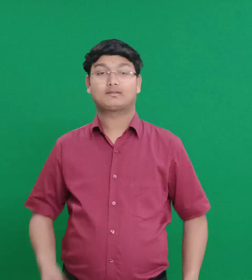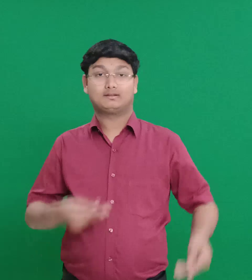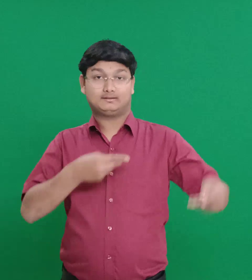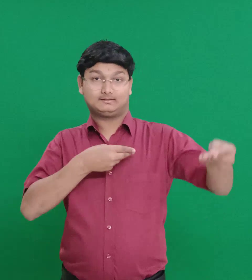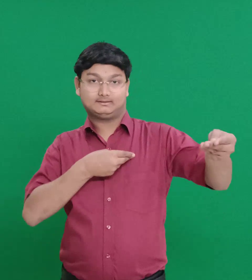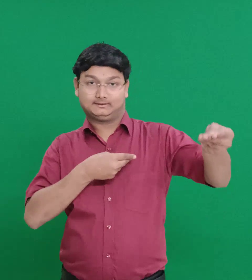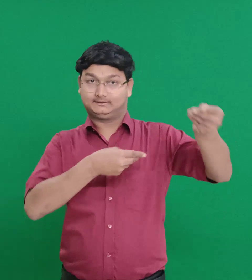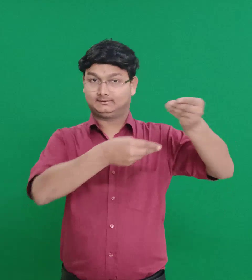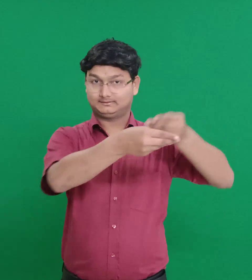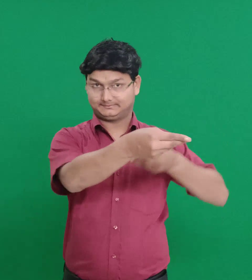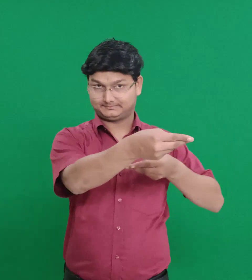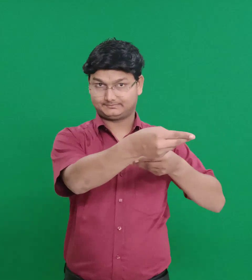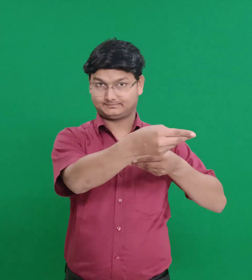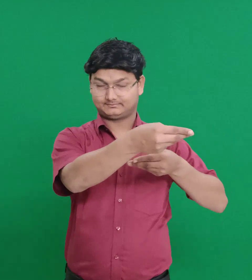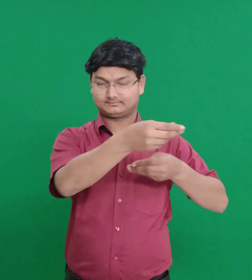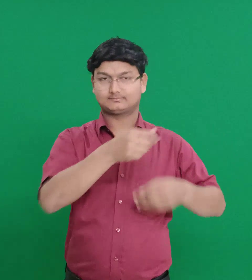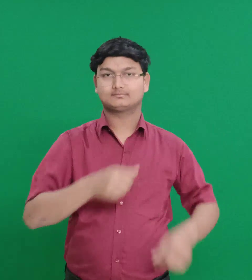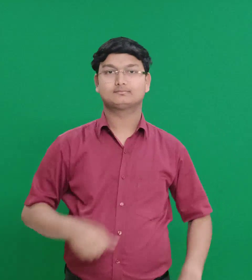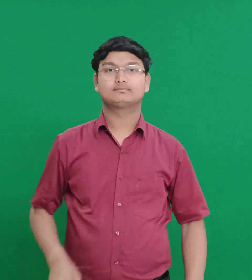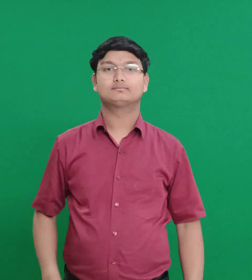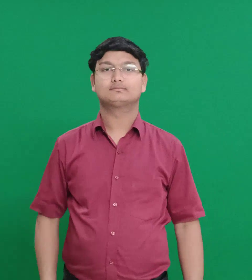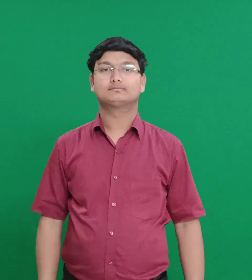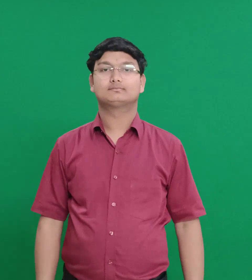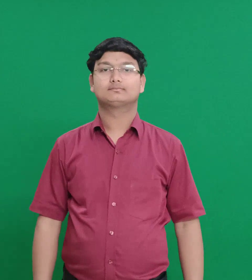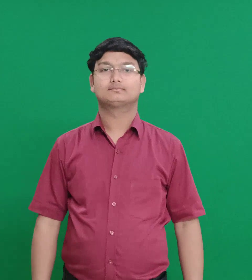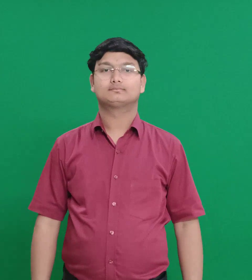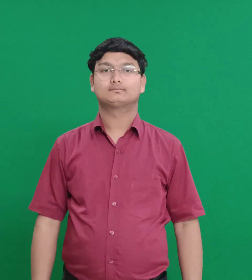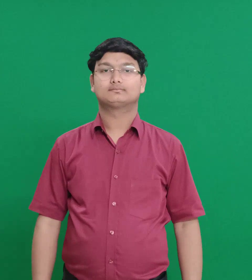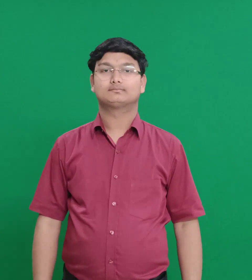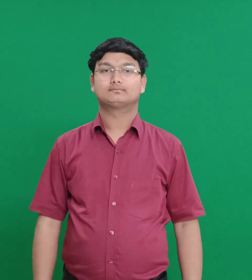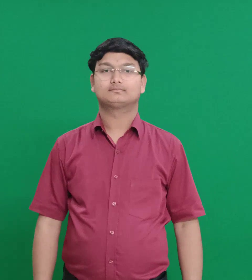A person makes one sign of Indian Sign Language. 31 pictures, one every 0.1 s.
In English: redeemer
